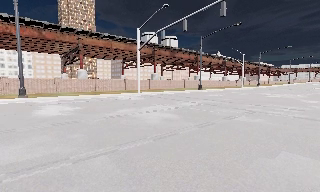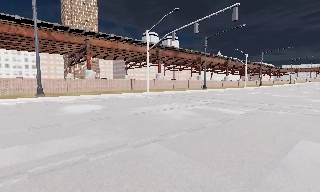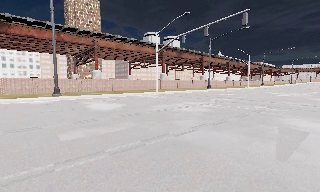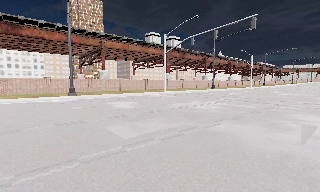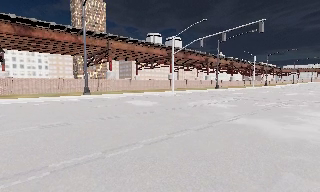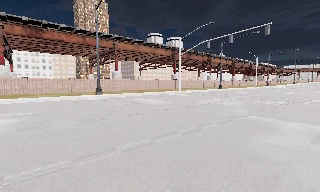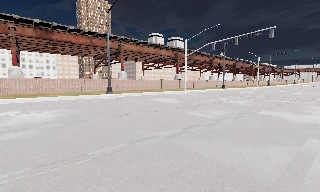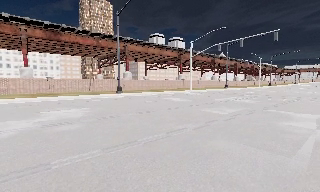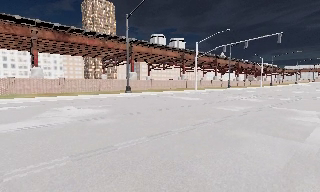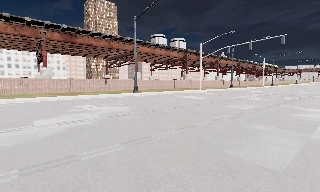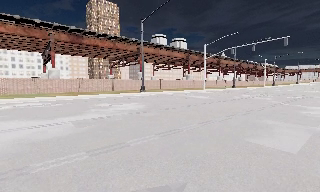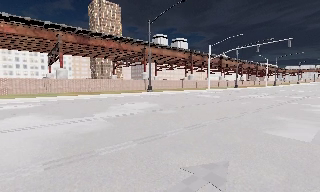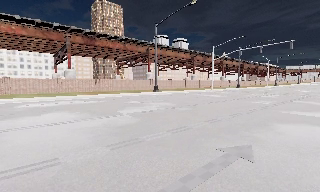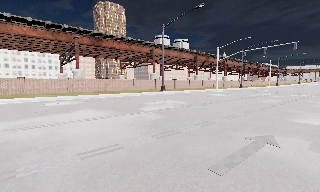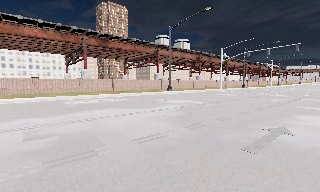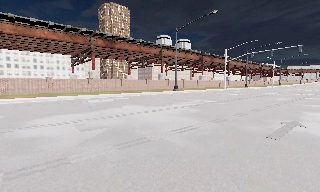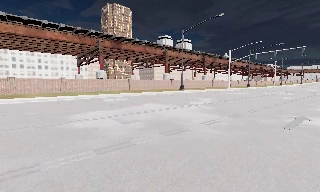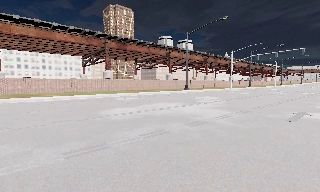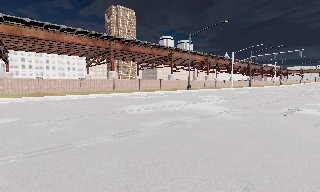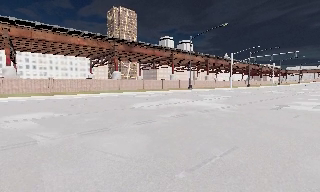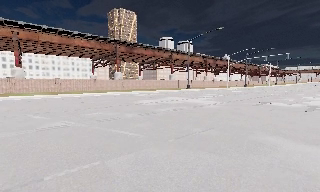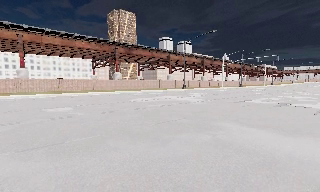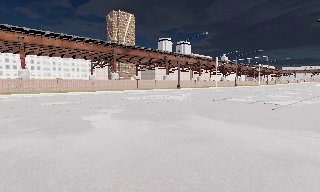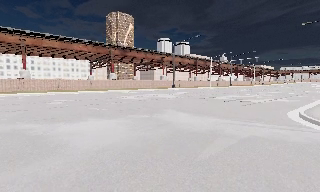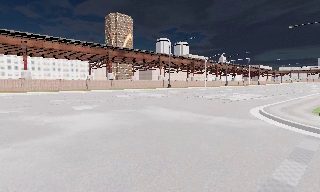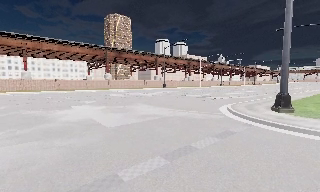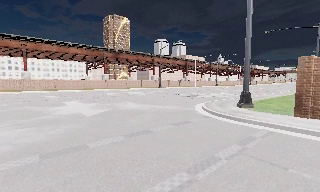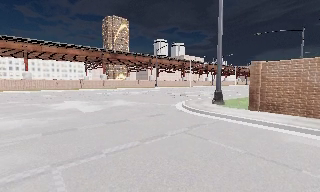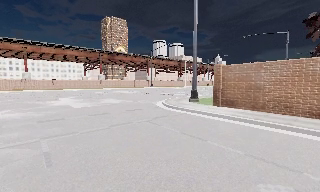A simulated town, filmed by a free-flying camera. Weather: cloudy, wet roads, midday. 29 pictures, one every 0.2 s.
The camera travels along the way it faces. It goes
backward.
0.0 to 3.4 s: The camera travels to its left and backward, about 25 m, so close, fixed things drift to the right.
3.4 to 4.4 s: The camera travels backward, about 7 m, so what stands in front gets smaller.
4.4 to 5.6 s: The camera travels backward and to its right, about 11 m, so what stands in front gets smaller.
The film runs backward here.
